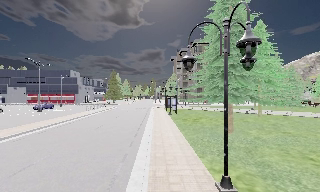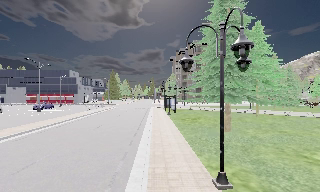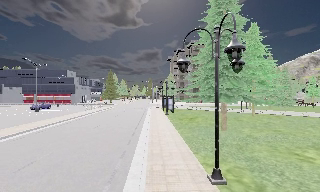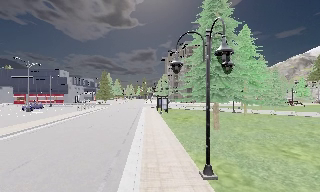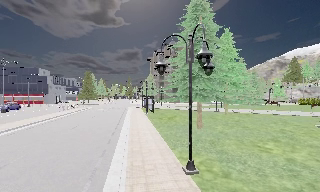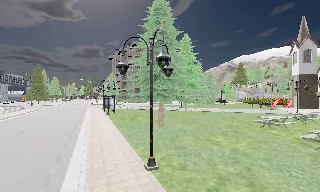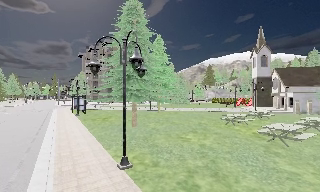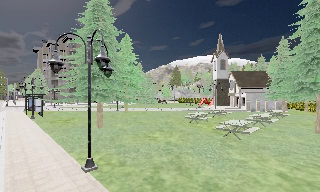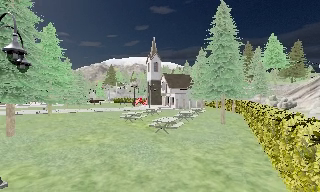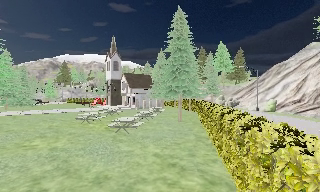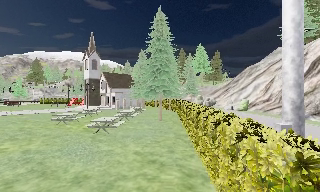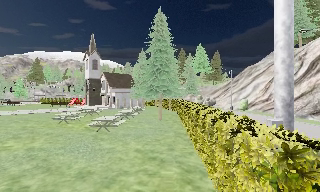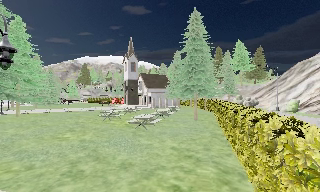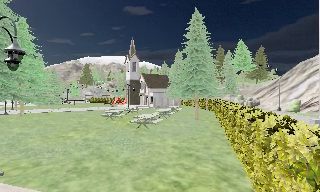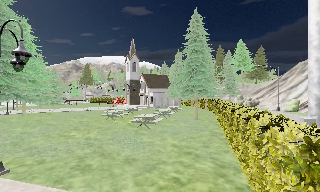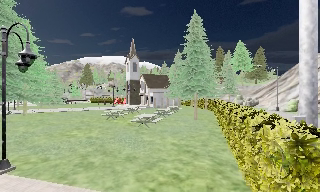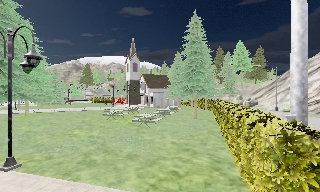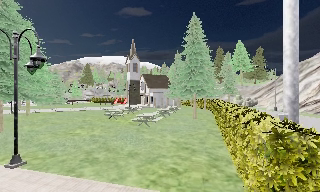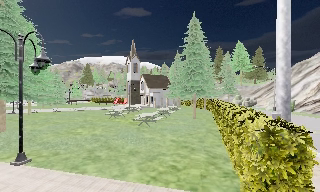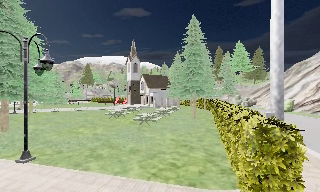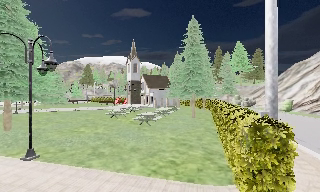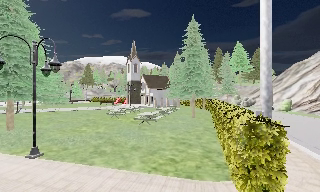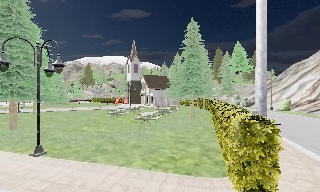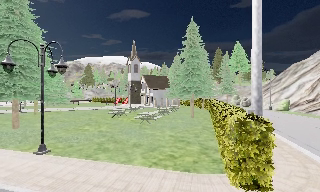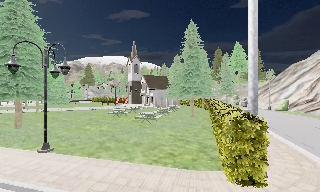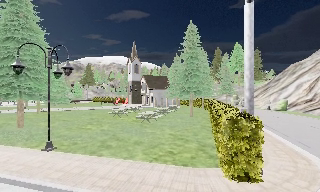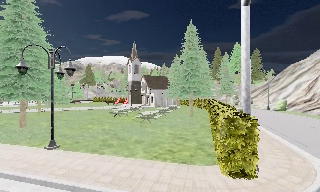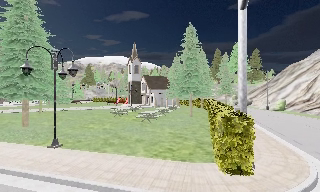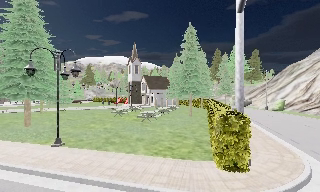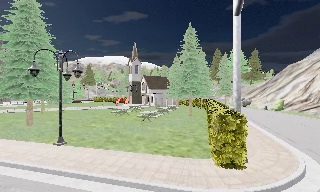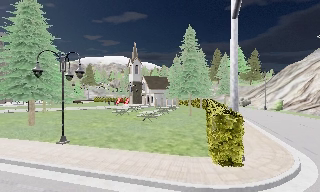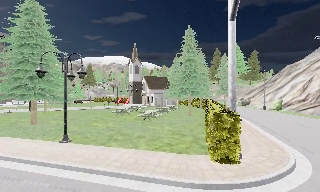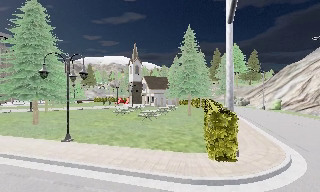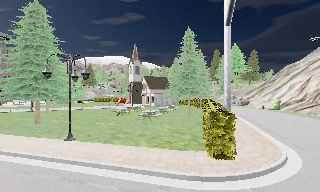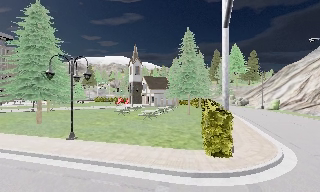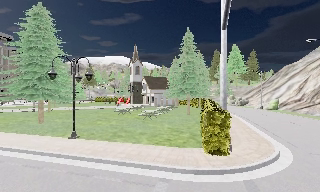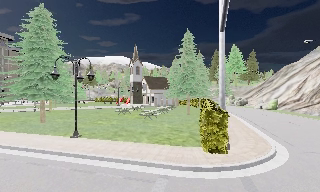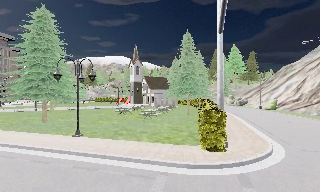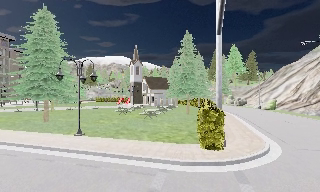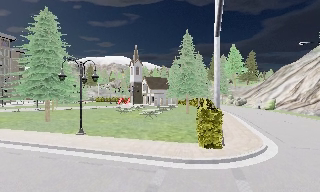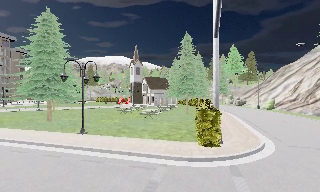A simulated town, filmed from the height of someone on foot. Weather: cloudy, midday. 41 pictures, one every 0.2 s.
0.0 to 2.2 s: The scene slides to the left, as the camera pans about 85 degrees to its right. It travels backward, about 2.5 m.
2.2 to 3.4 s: The camera pans to its left, which is counterclockwise from overhead, by about 15 degrees. It travels backward, about 1 m, so what stands in front gets smaller.
3.4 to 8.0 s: The camera travels backward, about 5 m, so what stands in front gets smaller.
The film runs backward here.
